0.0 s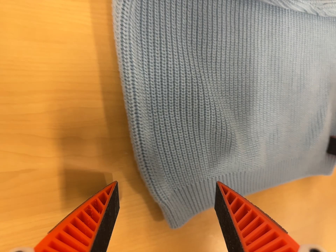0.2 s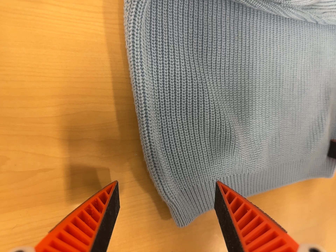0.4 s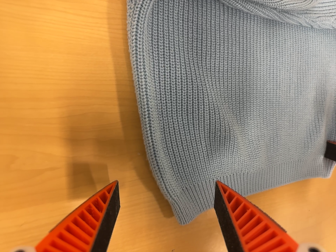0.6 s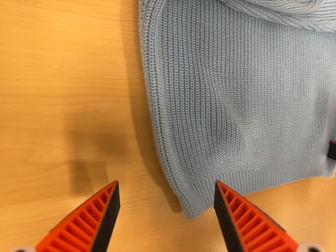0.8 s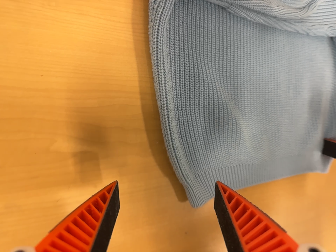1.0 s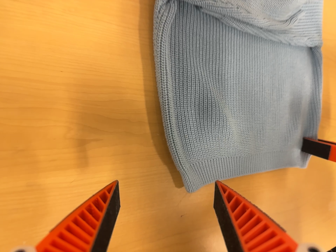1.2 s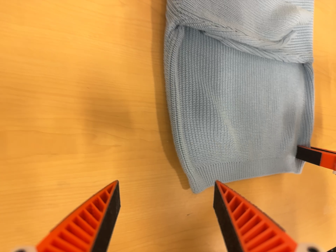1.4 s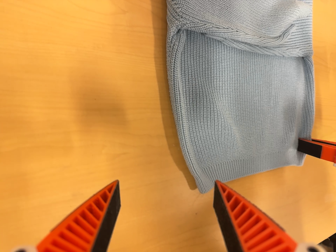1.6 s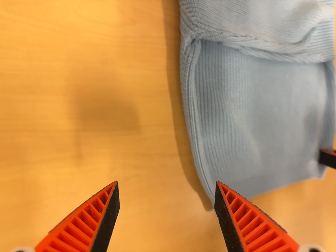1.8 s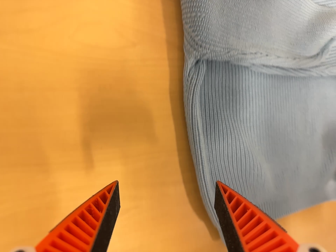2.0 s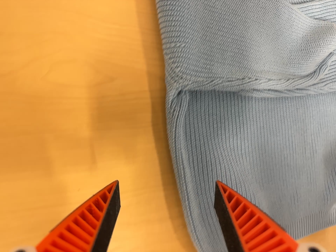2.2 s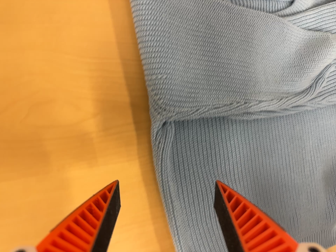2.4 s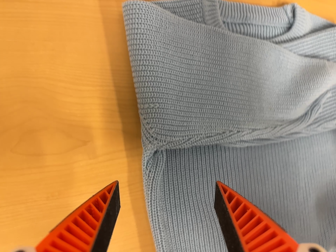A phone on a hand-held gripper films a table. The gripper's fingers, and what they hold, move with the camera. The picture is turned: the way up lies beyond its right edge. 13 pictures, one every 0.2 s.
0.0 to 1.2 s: The camera travels backward and to its left, about 14 cm, so what stands in front gets smaller. Its aim tips toward the top of its view by about 10 degrees.
1.2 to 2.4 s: The camera pans to its left by about 10 degrees. It travels toward the top of its view, about 20 cm, so close, fixed things drift downward.
The film runs backward here.
